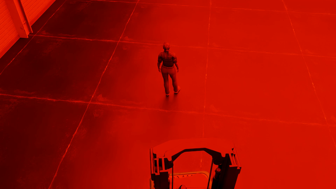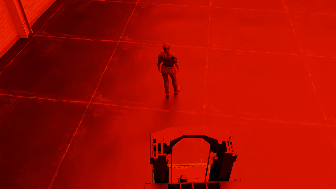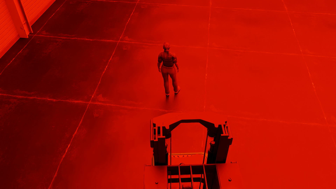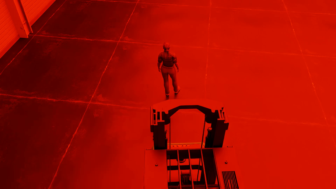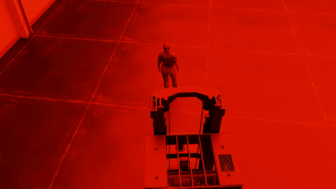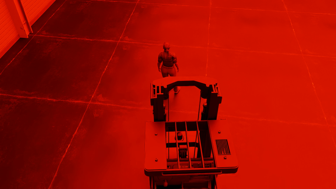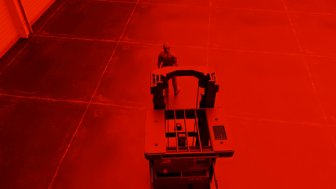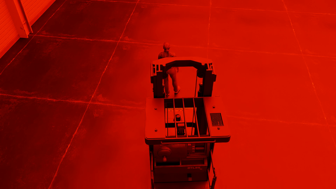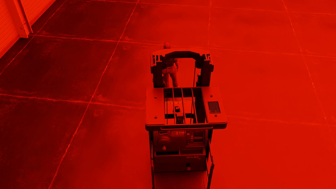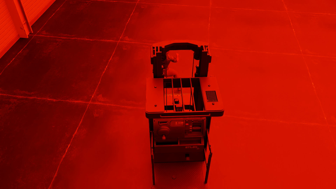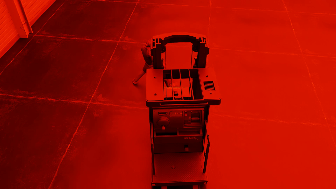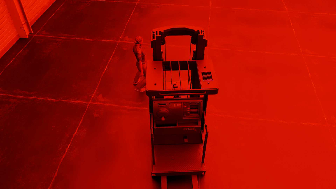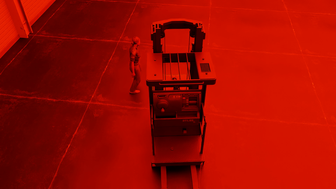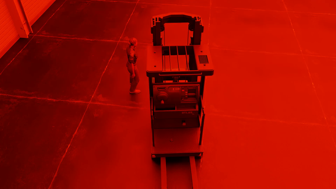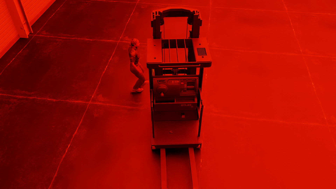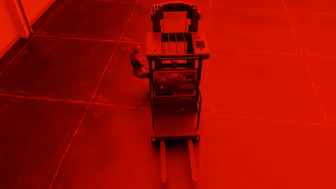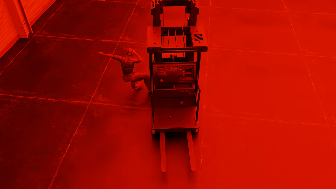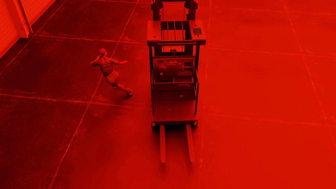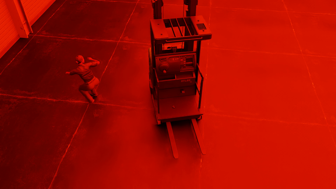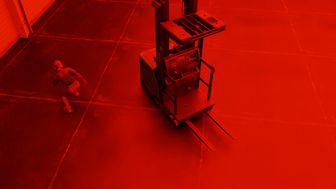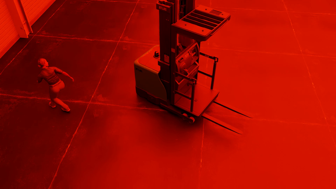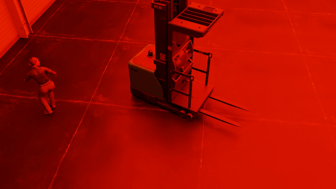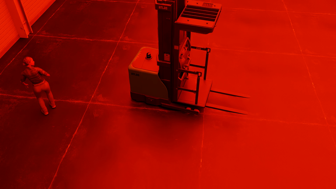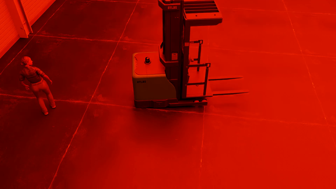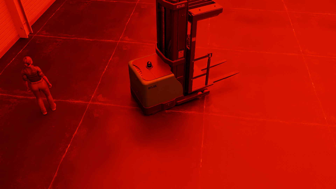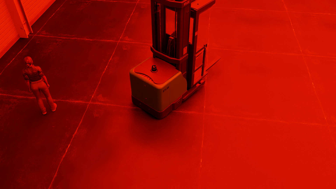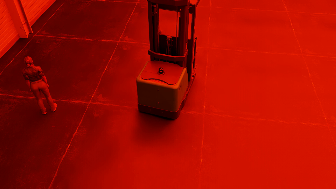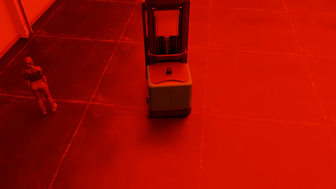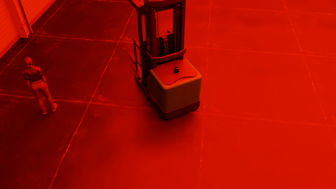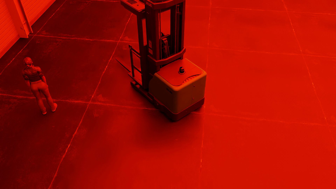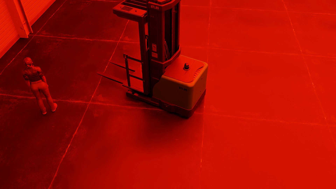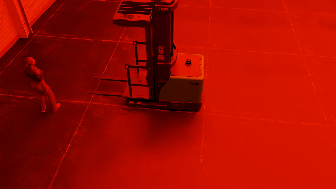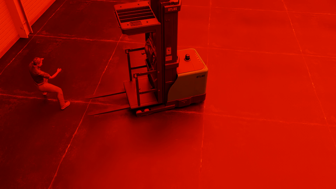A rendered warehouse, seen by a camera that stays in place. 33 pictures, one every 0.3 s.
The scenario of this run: Near miss between a forklift and a person.
